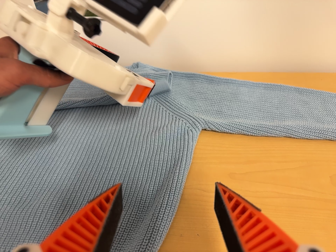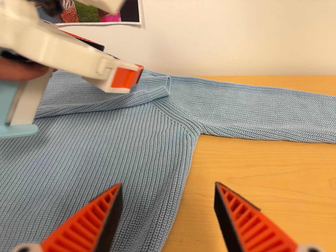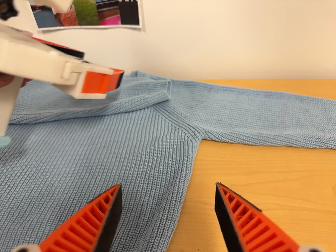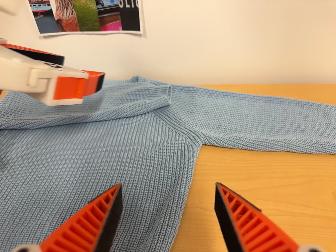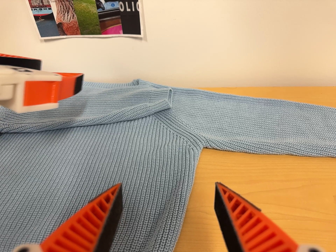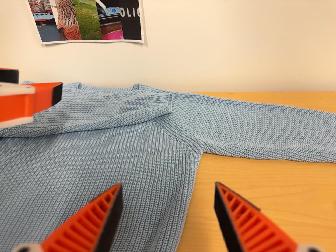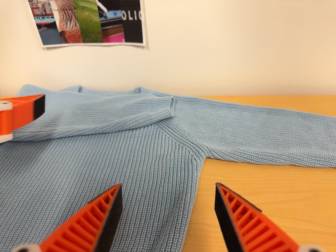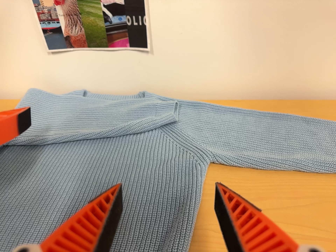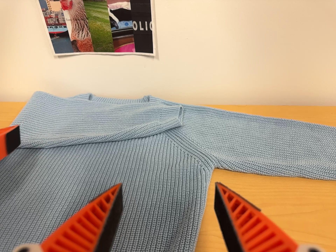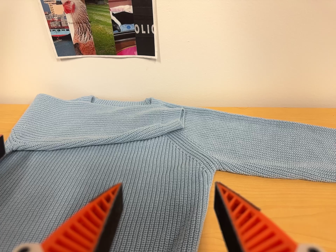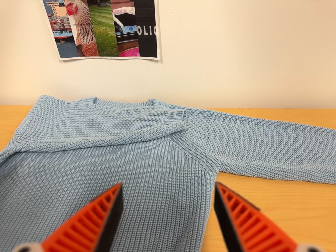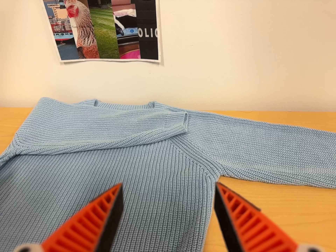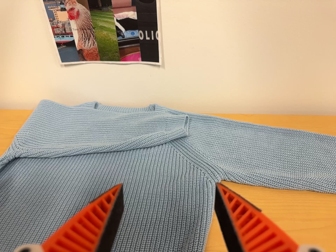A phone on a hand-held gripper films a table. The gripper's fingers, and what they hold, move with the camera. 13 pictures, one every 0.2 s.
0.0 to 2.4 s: The camera travels toward the top of its view, about 5 cm, so close, fixed things drift downward.
The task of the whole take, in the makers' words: left arm across.
The film runs forward here.
